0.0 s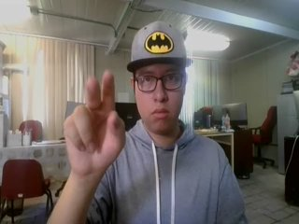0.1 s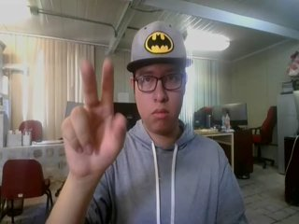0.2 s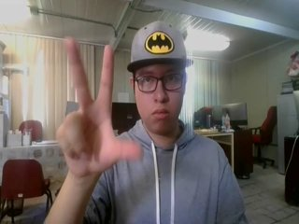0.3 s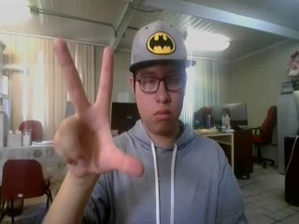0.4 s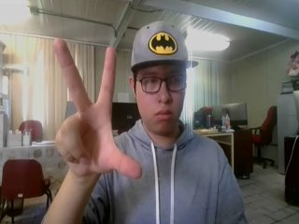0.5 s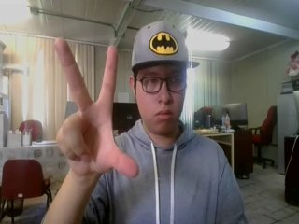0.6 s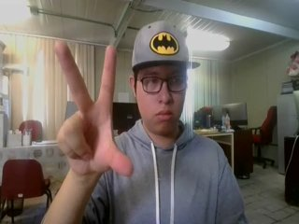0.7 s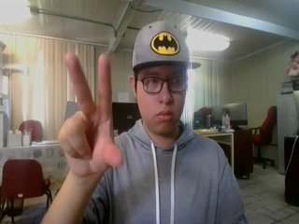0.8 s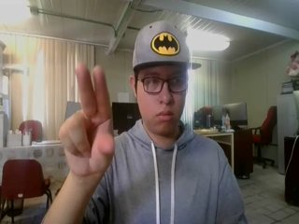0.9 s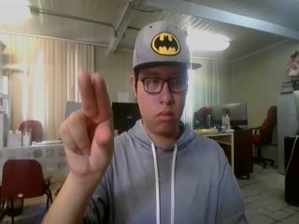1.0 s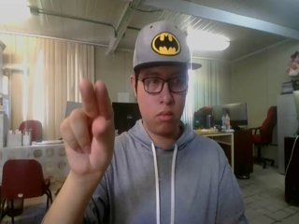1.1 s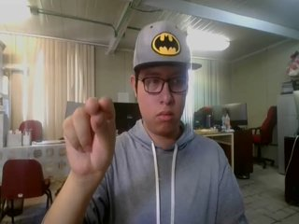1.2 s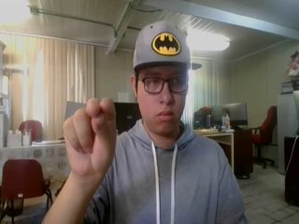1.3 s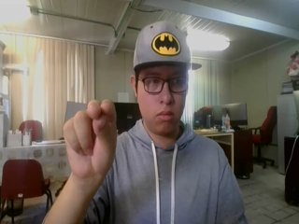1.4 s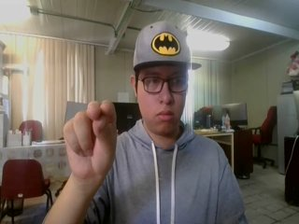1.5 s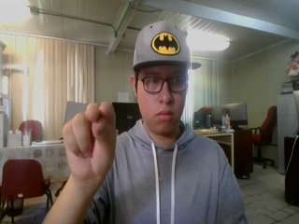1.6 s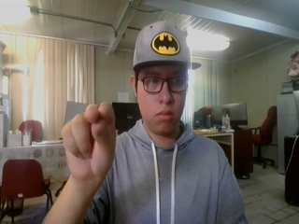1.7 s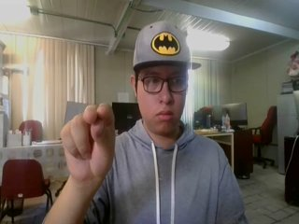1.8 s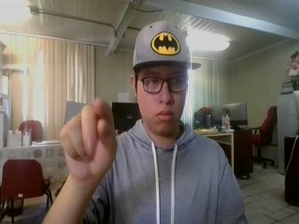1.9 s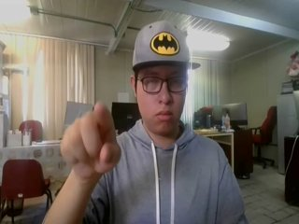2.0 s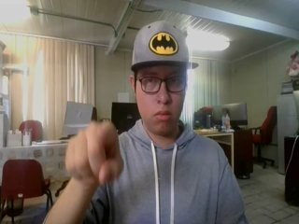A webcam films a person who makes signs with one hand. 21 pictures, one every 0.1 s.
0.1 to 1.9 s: Zoom out.
